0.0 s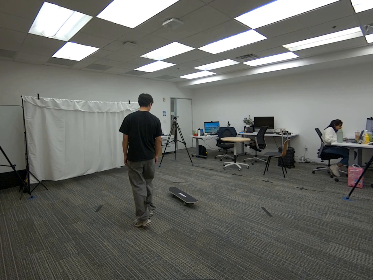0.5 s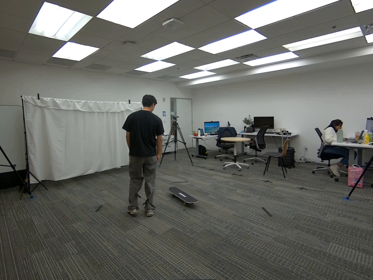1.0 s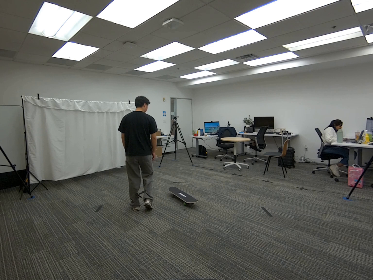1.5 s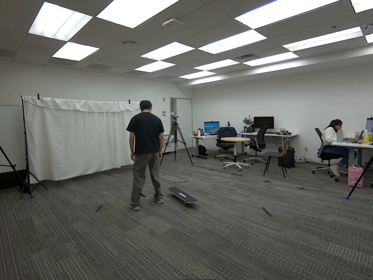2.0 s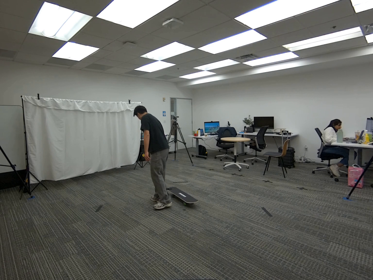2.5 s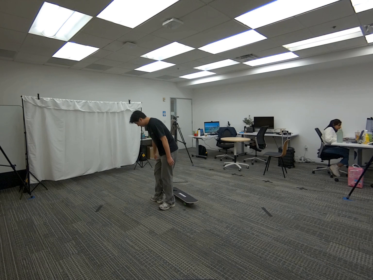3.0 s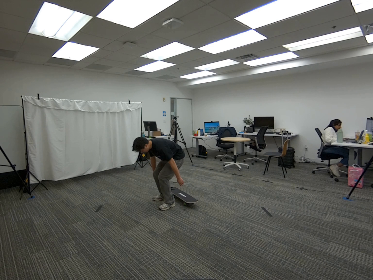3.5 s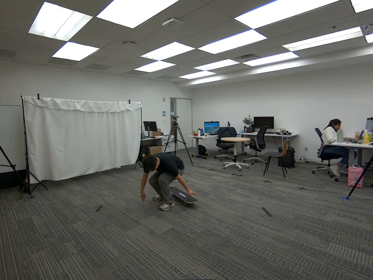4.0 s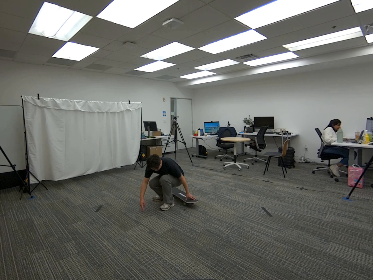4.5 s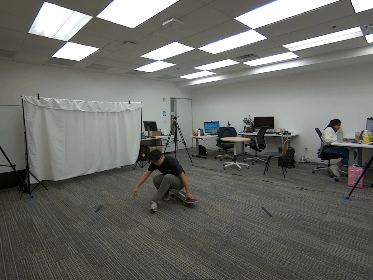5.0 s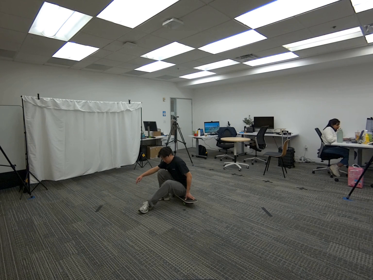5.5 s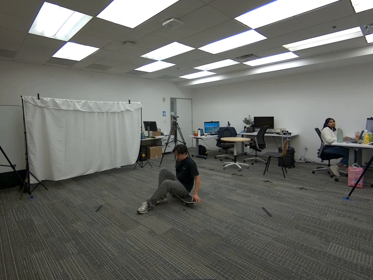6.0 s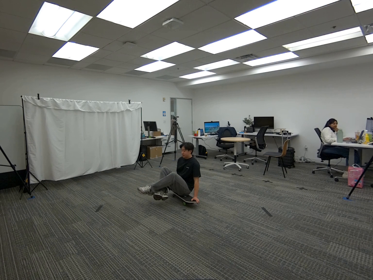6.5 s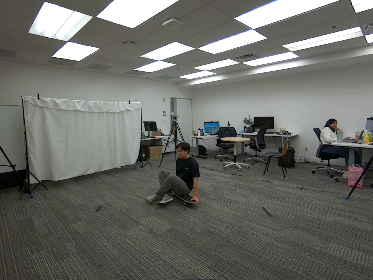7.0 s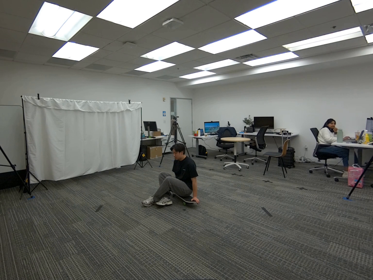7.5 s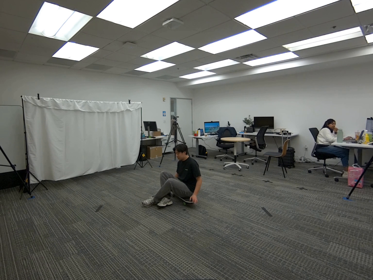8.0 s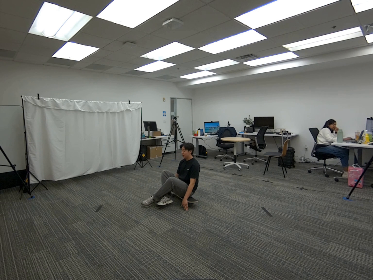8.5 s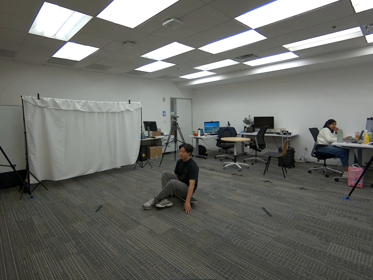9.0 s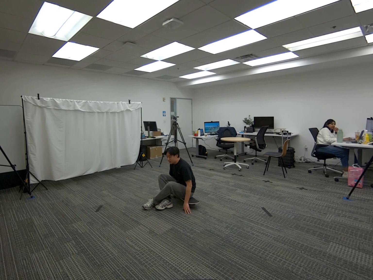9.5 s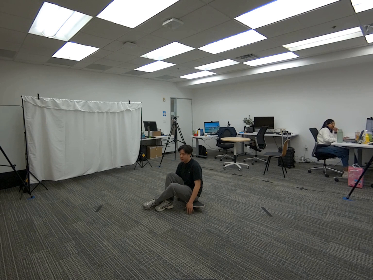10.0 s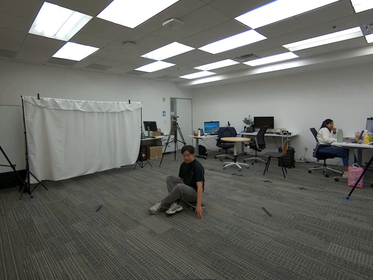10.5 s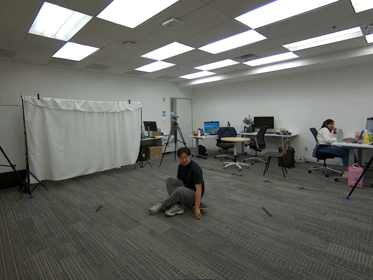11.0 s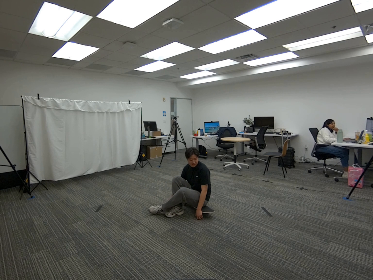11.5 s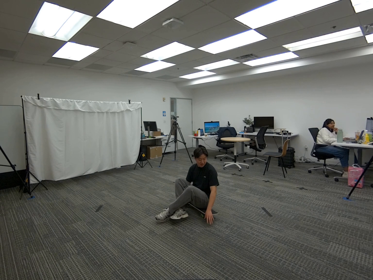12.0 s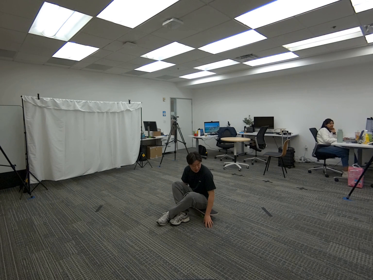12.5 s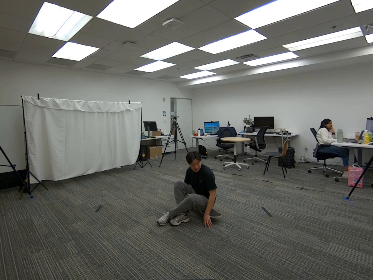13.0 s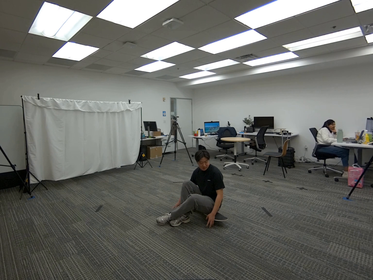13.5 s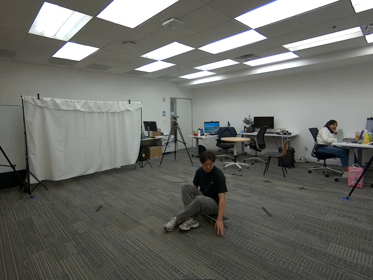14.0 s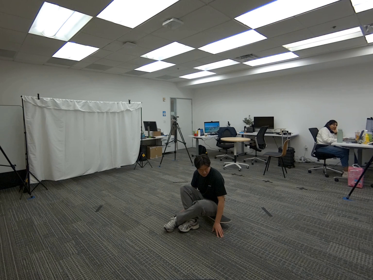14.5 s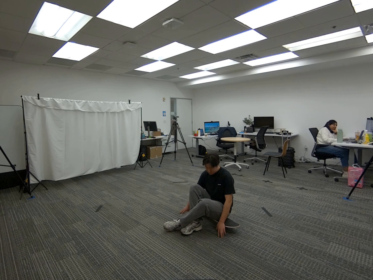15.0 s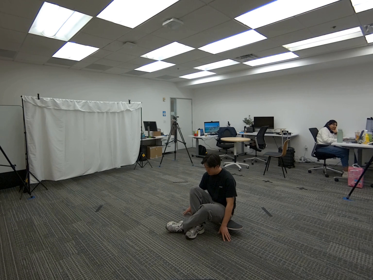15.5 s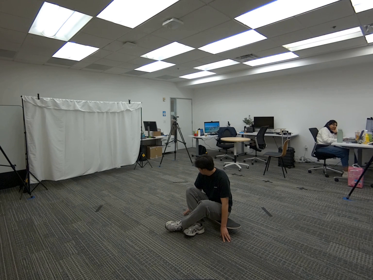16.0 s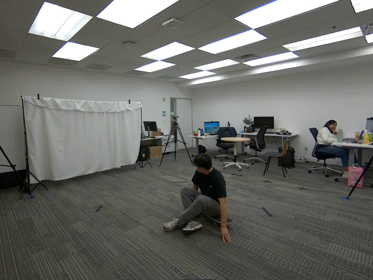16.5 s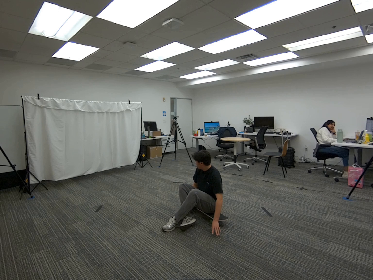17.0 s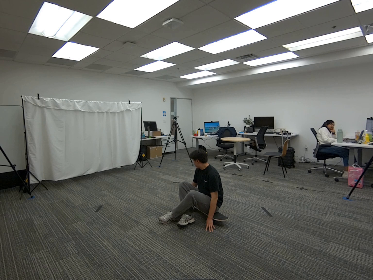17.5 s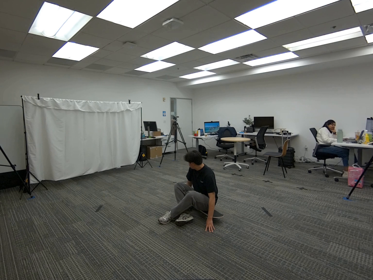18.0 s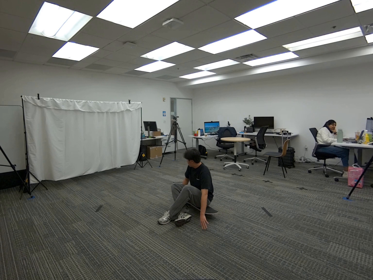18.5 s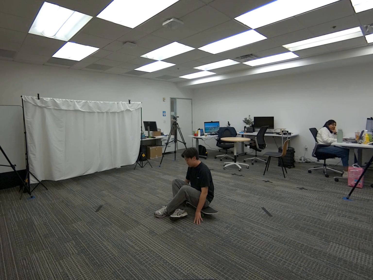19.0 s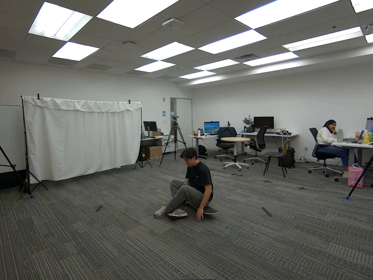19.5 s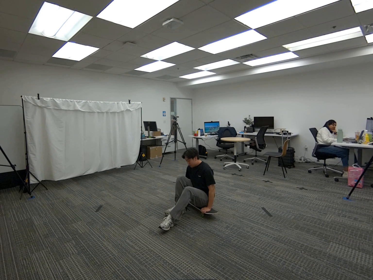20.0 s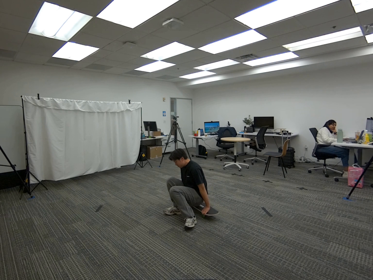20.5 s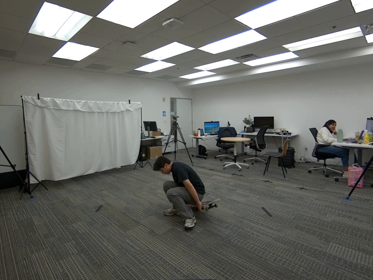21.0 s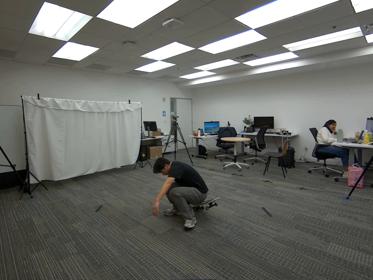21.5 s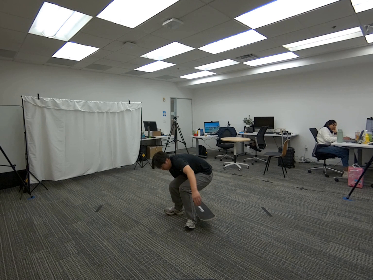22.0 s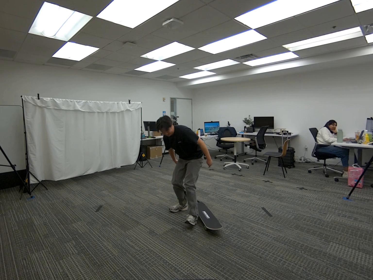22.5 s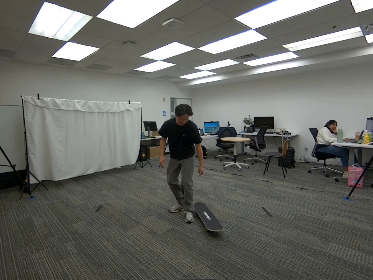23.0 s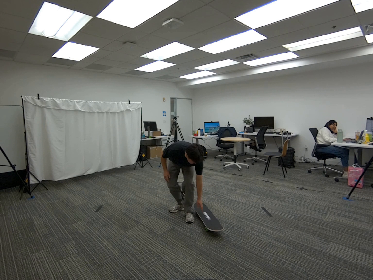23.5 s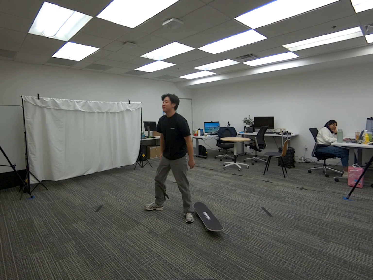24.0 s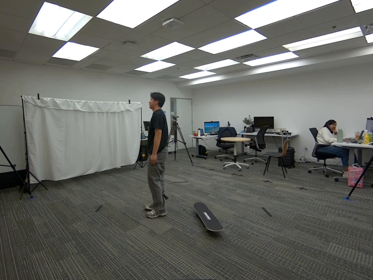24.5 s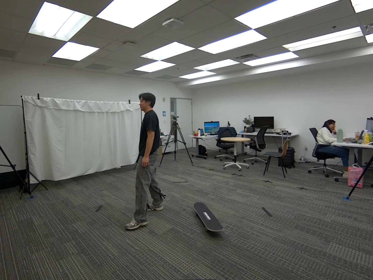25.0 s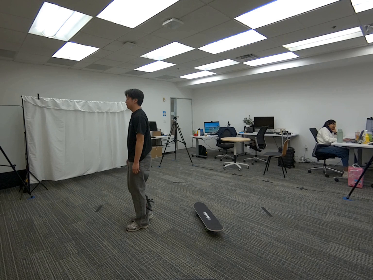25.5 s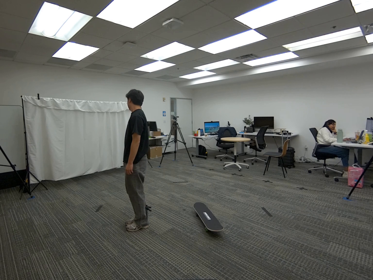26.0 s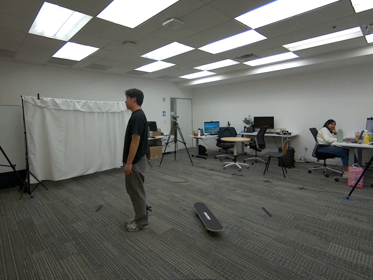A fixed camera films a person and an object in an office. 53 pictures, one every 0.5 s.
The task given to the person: Walk to the skateboard on the ground. Sit on the skateboard, cross your legs, and use your hands to push yourself around on the ground within the bounding area. Stand up when finish.
